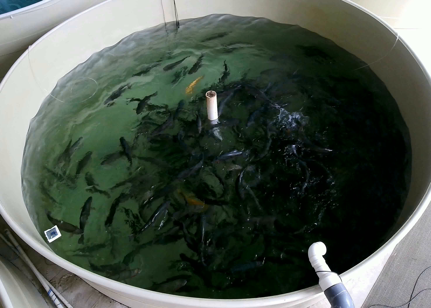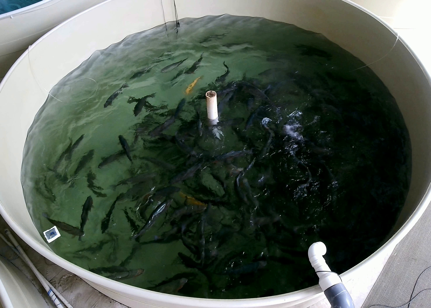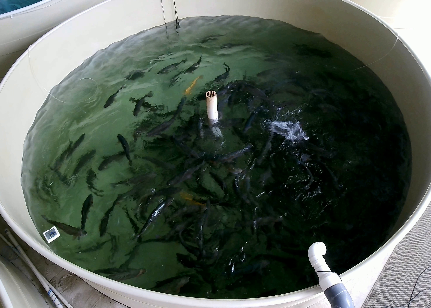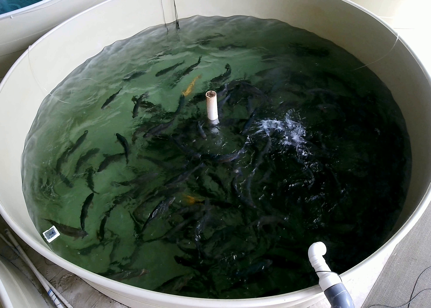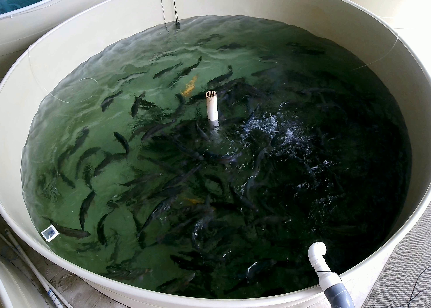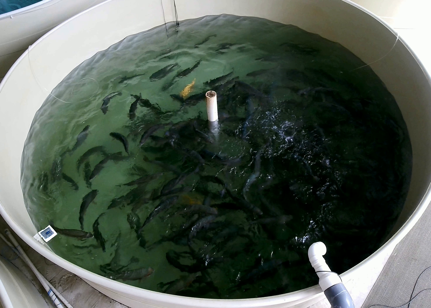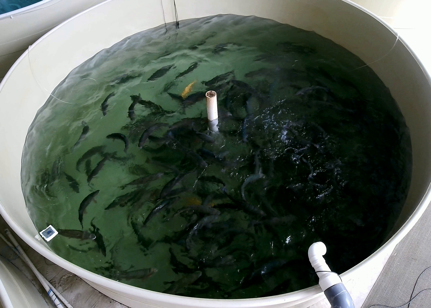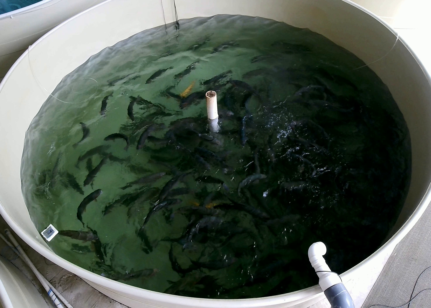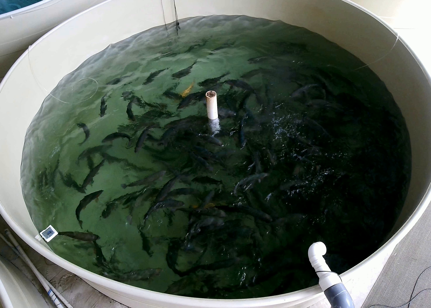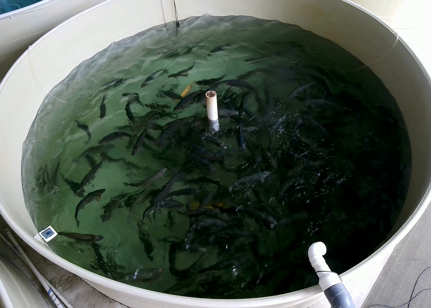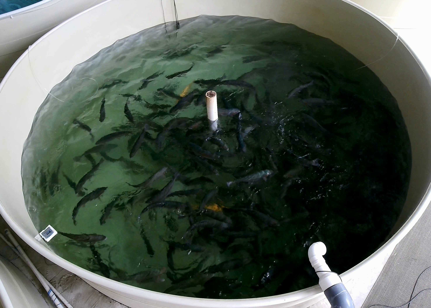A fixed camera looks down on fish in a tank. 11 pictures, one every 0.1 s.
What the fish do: Weak feeding.
